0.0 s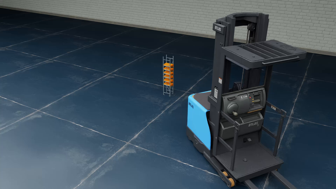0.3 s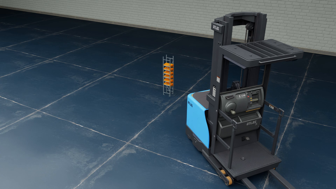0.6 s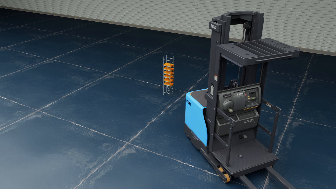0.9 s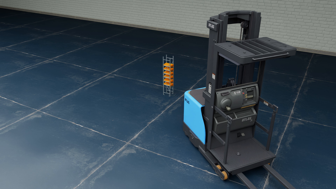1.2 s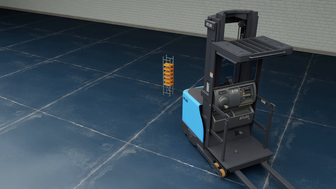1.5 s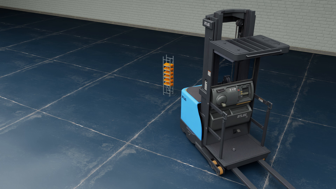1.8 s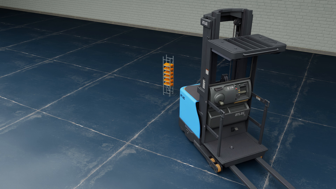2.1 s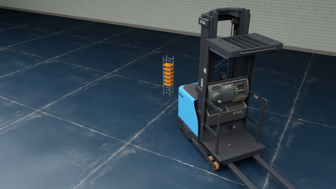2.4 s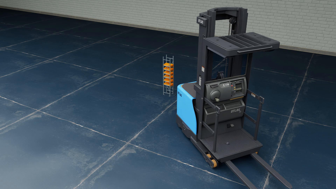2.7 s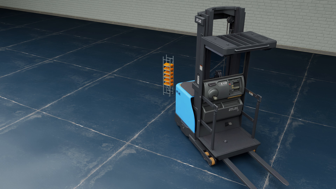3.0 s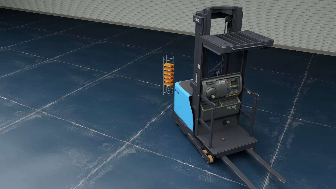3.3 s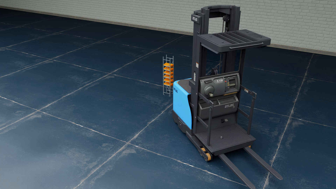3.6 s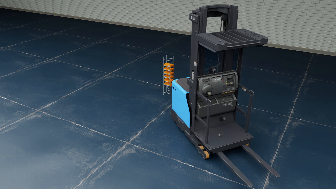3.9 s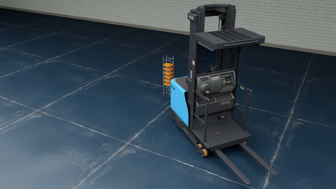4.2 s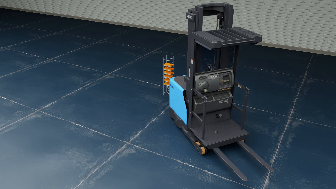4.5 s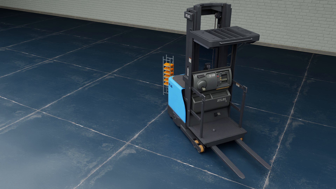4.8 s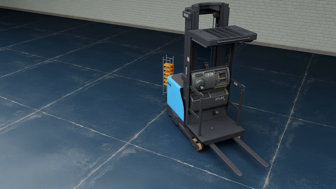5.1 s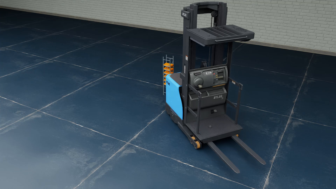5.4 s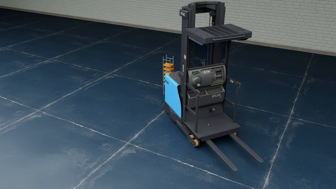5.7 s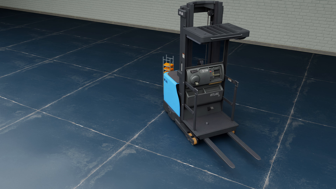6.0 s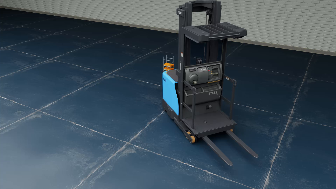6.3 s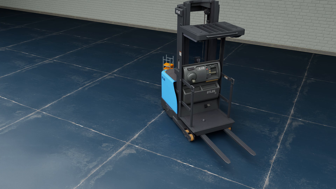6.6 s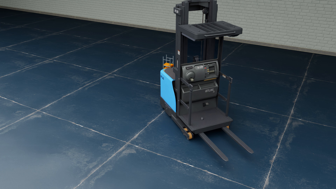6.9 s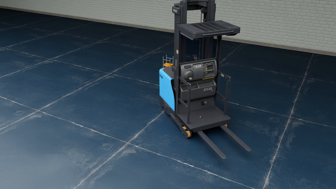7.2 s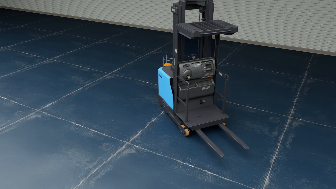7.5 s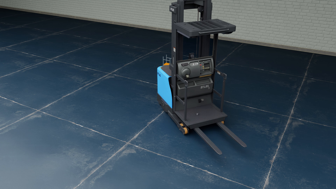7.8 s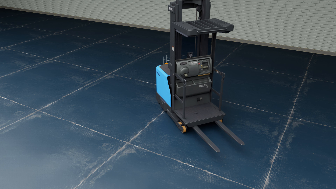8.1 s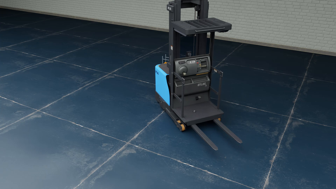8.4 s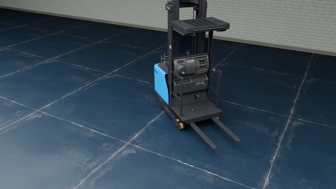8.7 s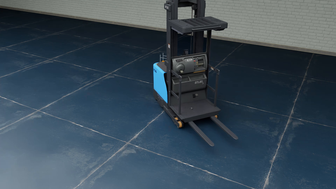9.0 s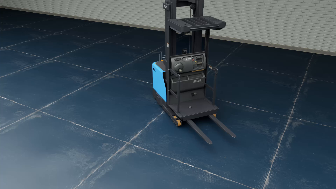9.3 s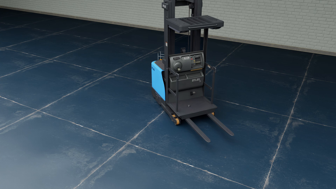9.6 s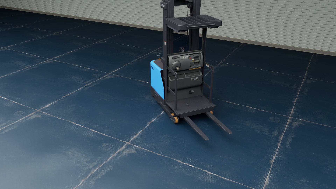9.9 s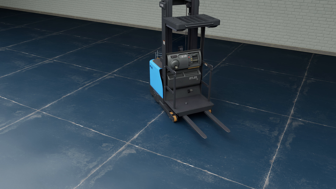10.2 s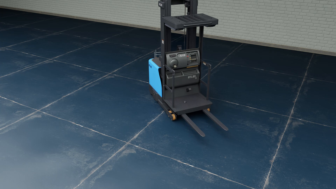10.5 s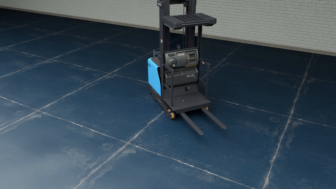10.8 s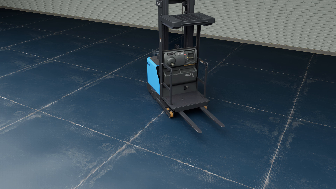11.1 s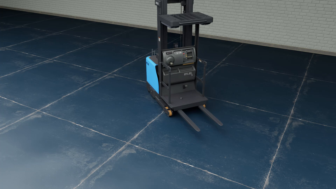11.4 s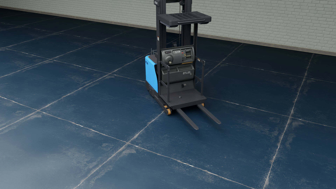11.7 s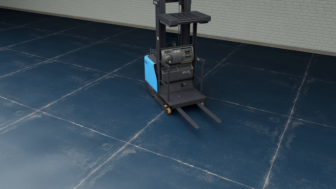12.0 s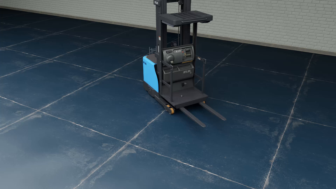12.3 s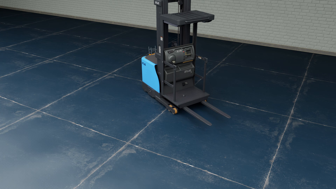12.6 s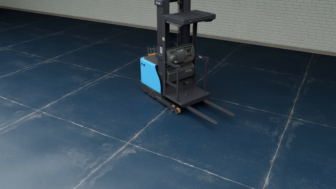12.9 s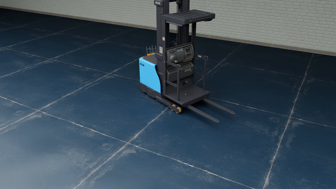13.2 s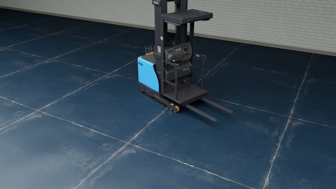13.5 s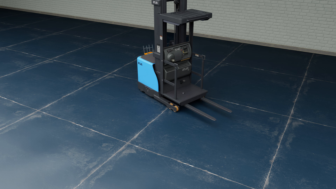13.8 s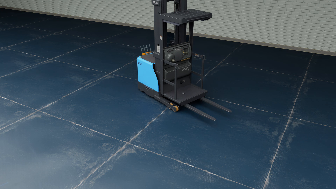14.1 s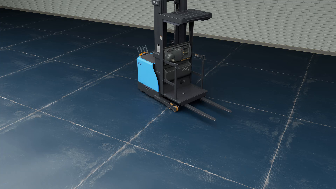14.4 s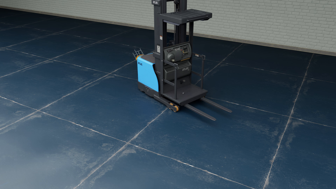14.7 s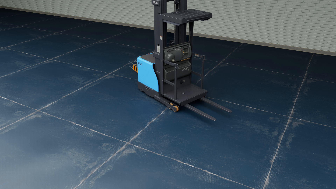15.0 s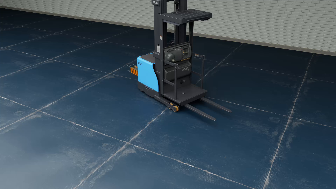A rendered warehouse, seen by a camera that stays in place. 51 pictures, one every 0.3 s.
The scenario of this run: A forklift runs into an object in its way.
